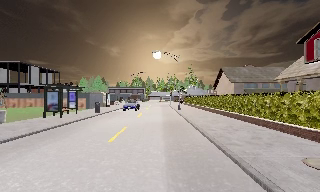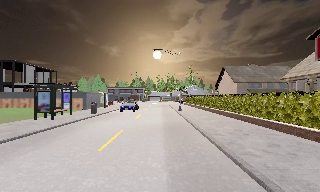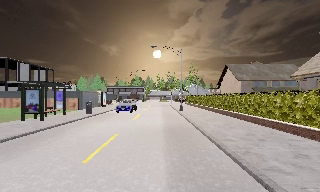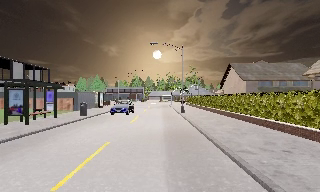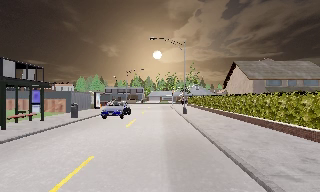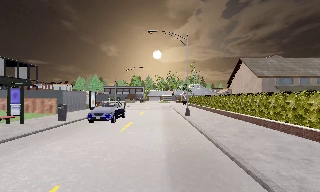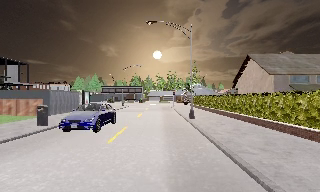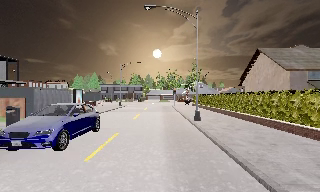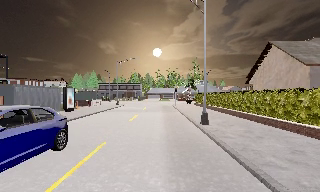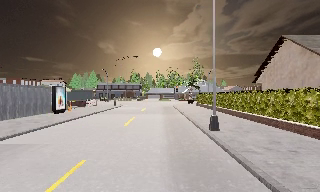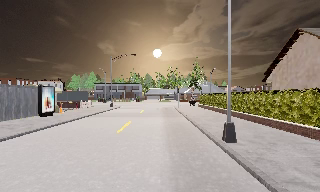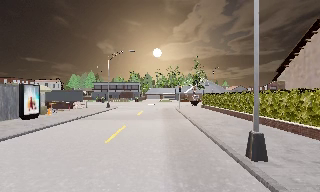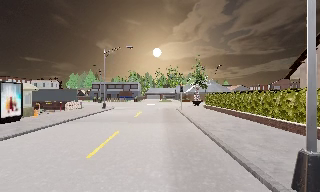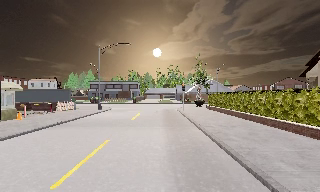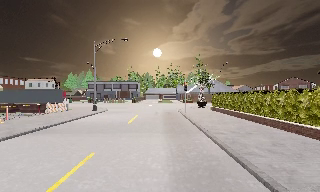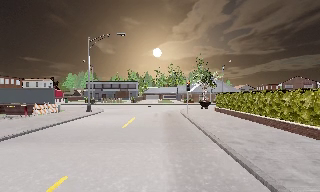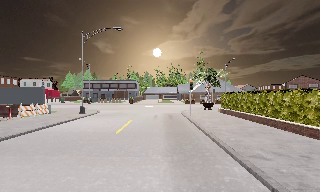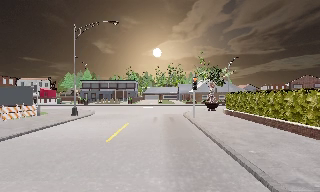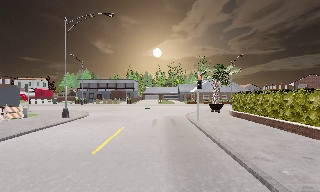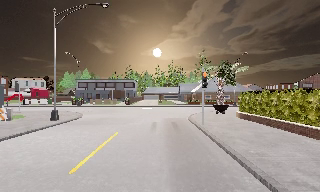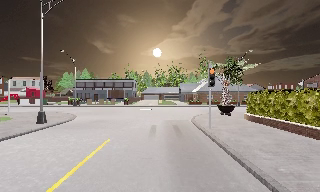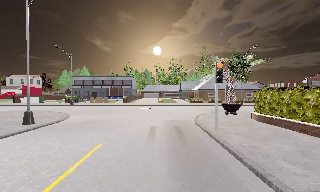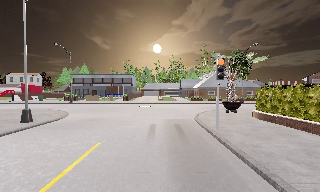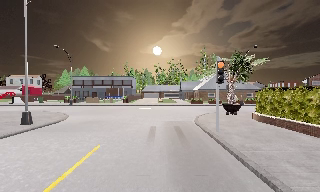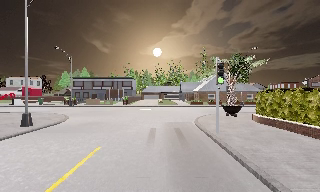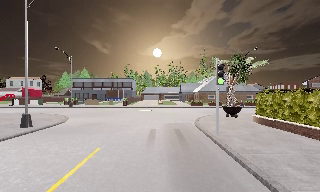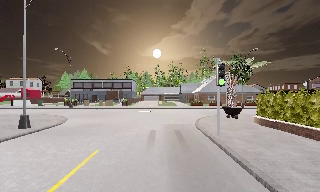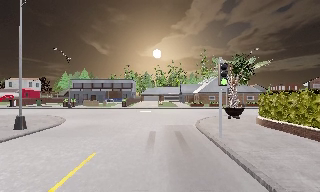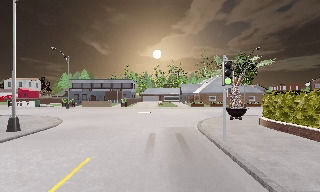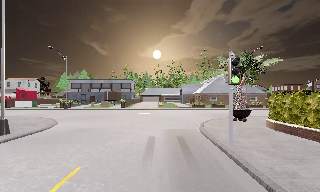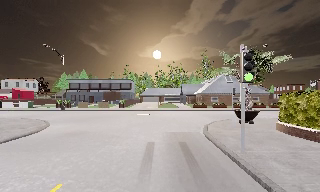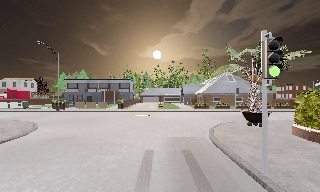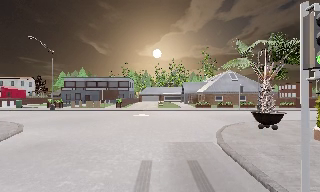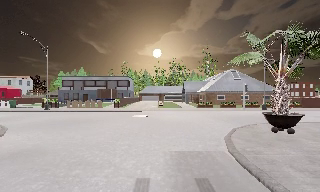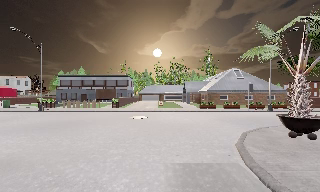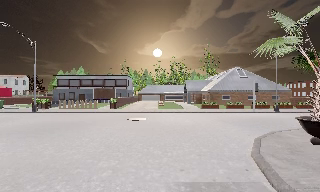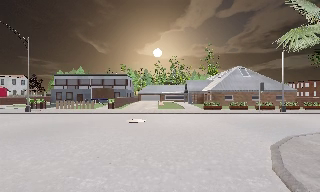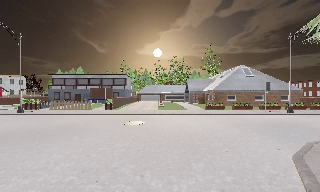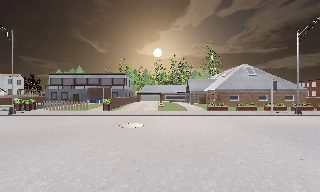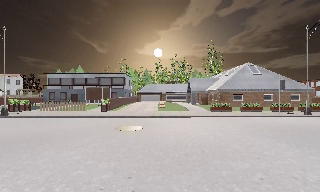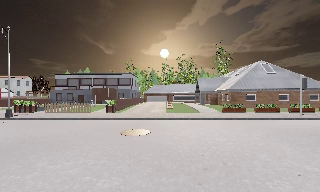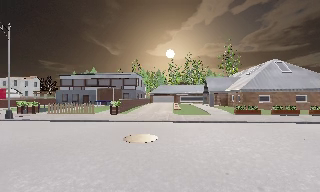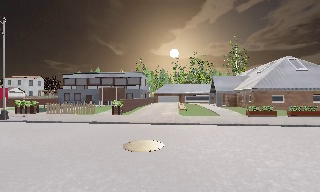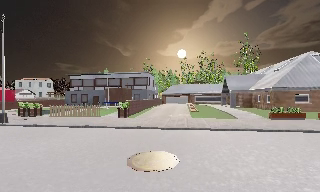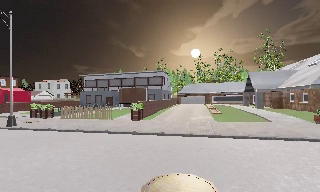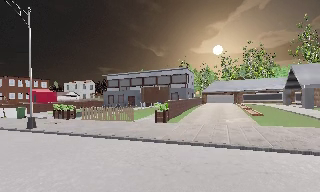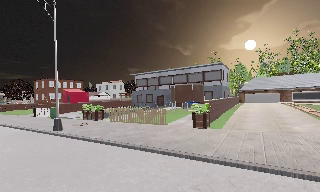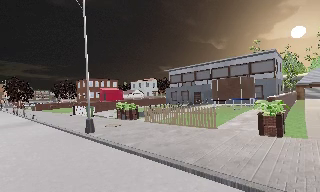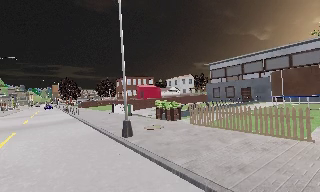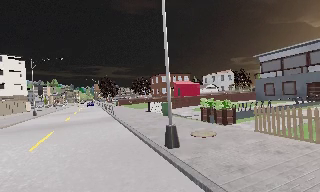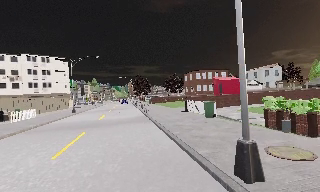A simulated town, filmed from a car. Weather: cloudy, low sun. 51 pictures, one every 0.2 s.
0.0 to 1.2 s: The camera travels forward, about 8 m, so what stands in front looms larger. It gains speed.
1.2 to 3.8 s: The camera travels forward, about 19 m, so what stands in front looms larger.
3.8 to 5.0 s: The camera travels forward, about 2.5 m, so what stands in front looms larger. It loses speed.
5.0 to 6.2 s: The camera travels forward, about 3 m, so what stands in front looms larger. It gains speed.
6.2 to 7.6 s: The camera travels forward, about 7 m, so what stands in front looms larger.
7.6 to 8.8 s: The camera pans to its left, which is counterclockwise from overhead, by about 15 degrees. It travels forward, about 7 m, so what stands in front looms larger. It gains speed.
8.8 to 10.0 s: The camera swings to its left by about 65 degrees, and the scene slides to the right. It travels forward, about 11 m.
The film runs forward here.
